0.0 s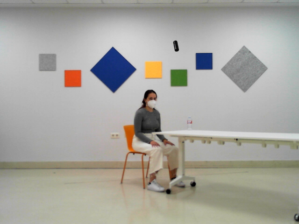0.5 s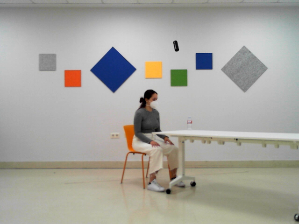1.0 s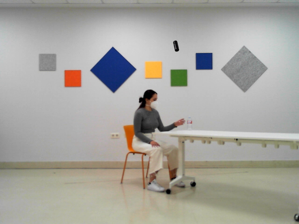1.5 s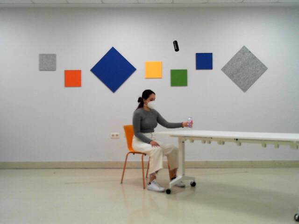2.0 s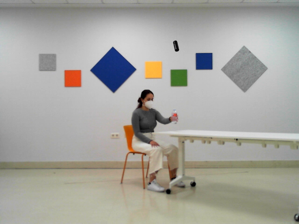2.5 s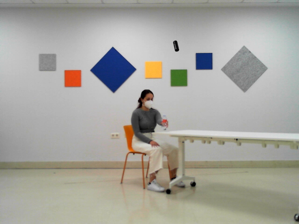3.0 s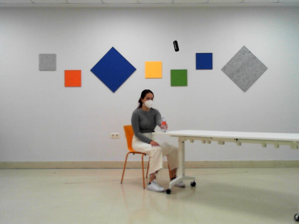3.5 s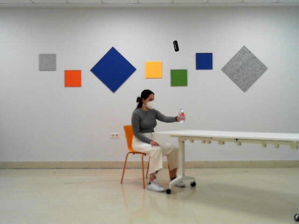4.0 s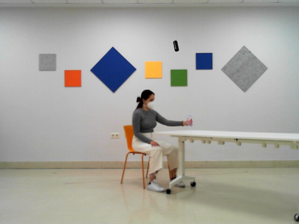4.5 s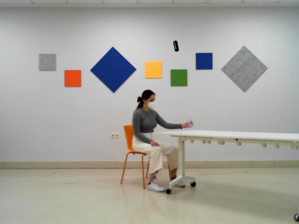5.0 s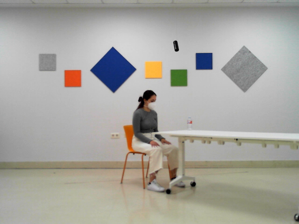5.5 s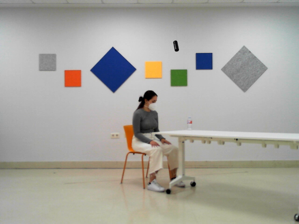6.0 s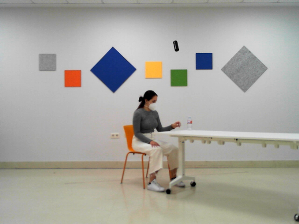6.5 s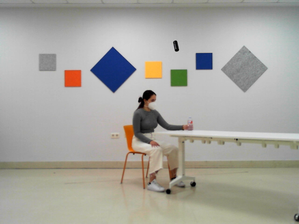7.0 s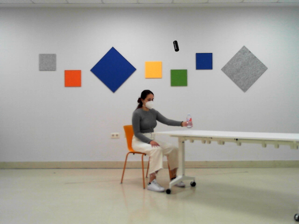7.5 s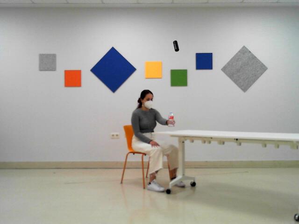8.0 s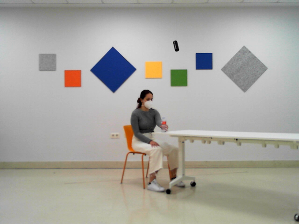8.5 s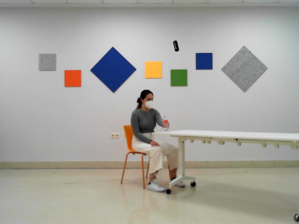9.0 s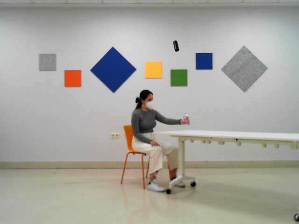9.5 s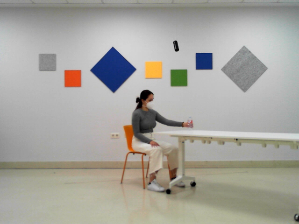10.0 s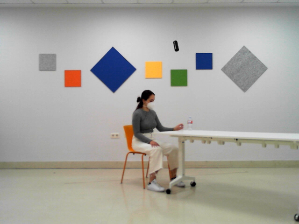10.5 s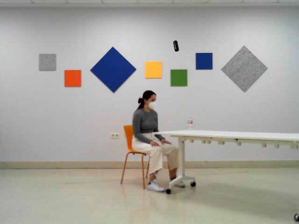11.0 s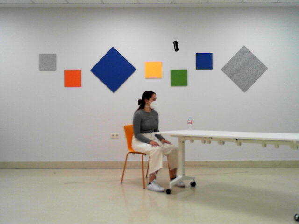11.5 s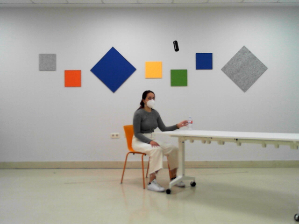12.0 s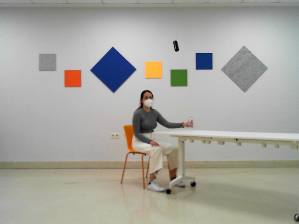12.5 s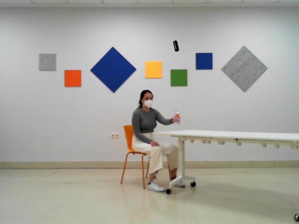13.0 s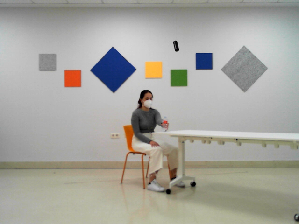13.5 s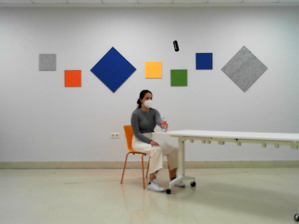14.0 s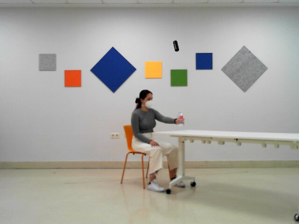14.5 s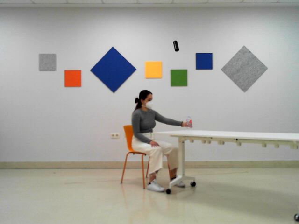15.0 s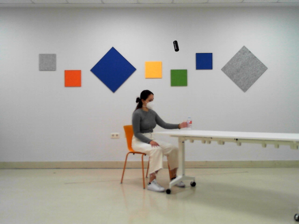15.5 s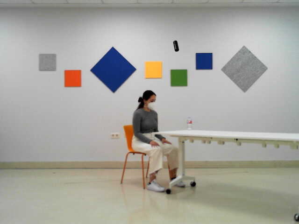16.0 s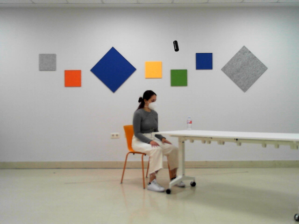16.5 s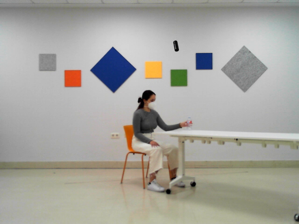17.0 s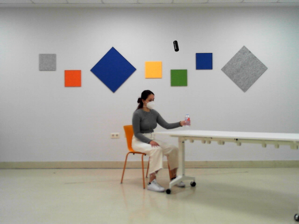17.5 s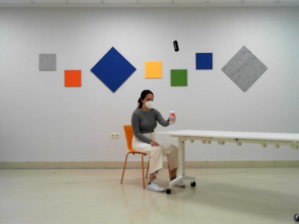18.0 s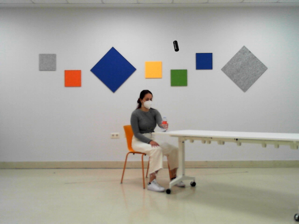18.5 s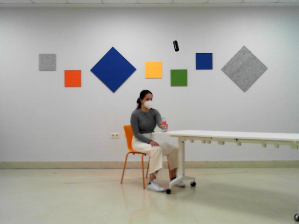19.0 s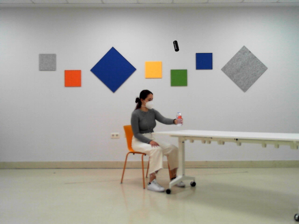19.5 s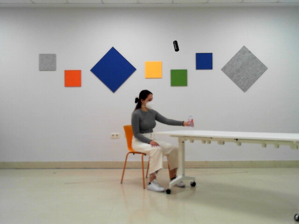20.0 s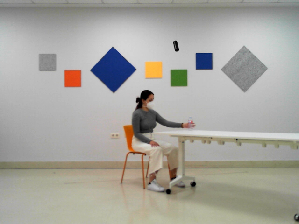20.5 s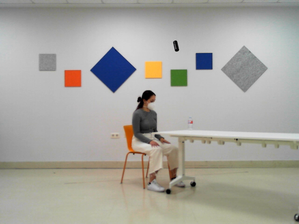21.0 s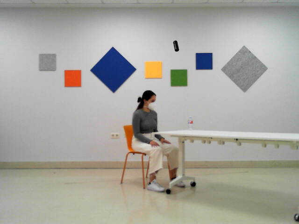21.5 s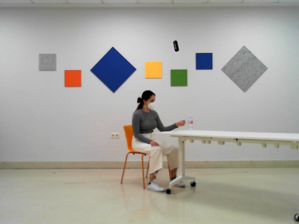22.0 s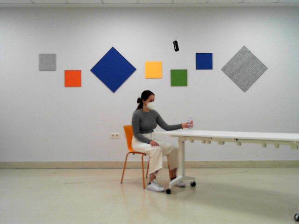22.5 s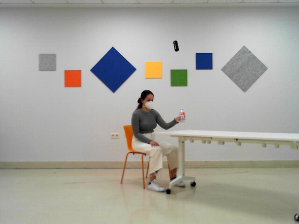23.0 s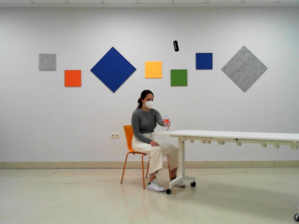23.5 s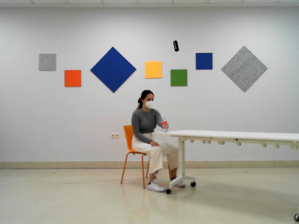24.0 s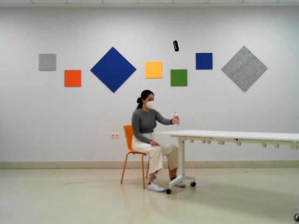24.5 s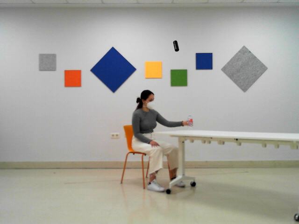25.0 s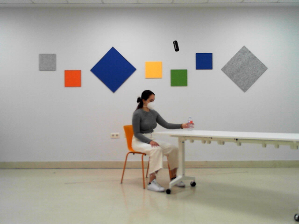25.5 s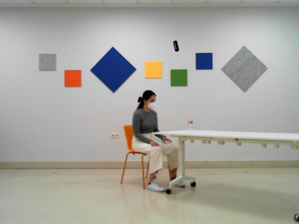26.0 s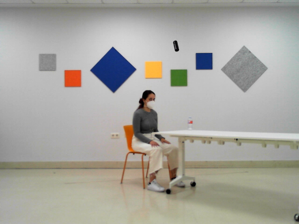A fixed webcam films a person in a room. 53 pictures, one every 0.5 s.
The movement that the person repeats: Move a bottle from side to side, right hand.
